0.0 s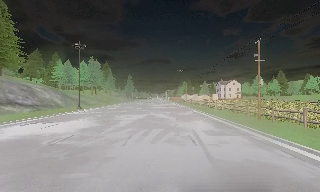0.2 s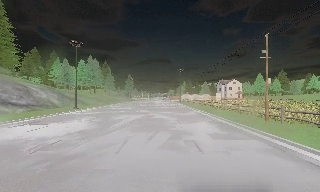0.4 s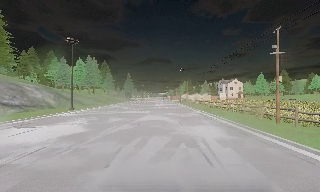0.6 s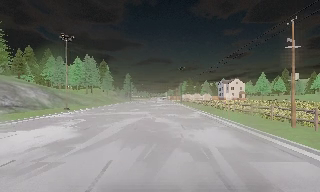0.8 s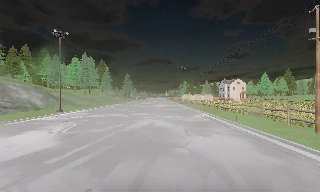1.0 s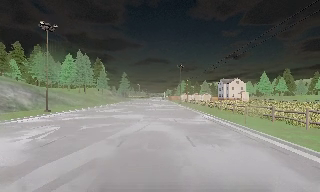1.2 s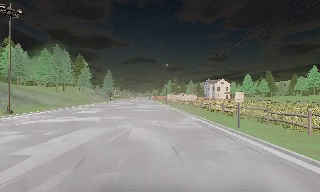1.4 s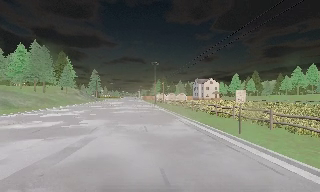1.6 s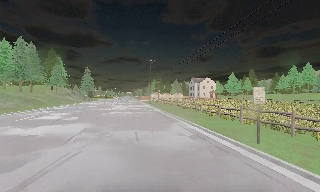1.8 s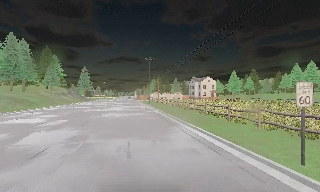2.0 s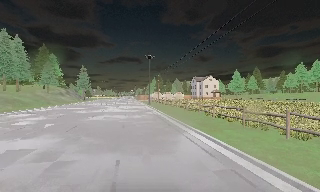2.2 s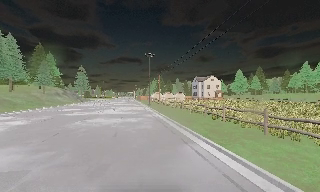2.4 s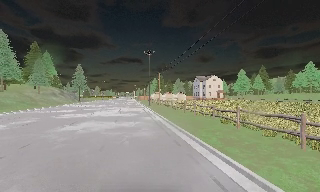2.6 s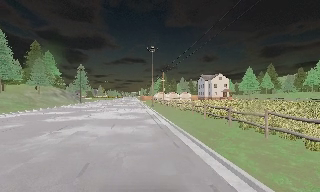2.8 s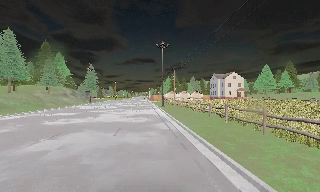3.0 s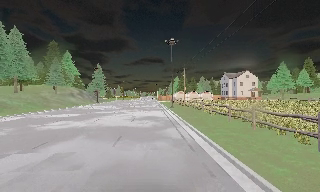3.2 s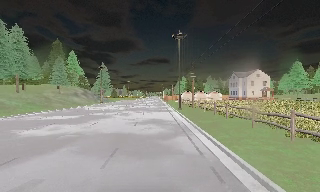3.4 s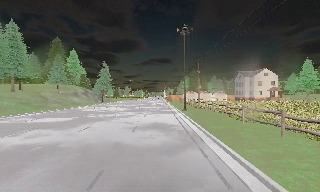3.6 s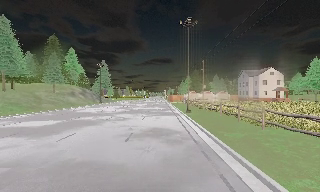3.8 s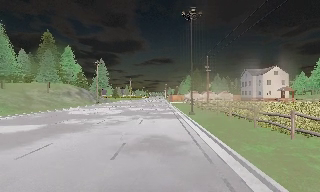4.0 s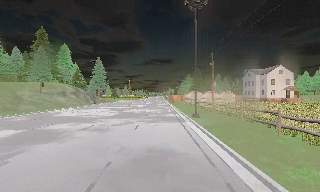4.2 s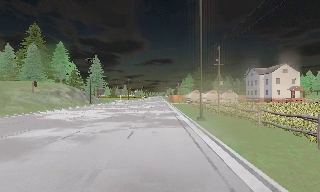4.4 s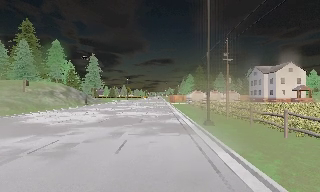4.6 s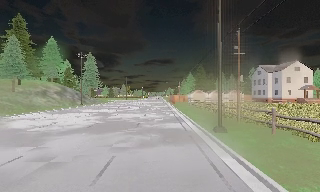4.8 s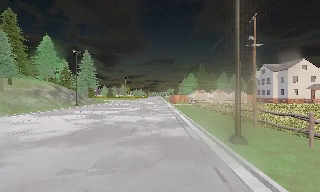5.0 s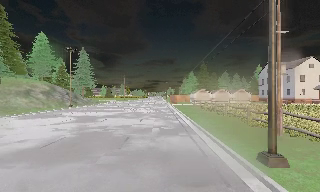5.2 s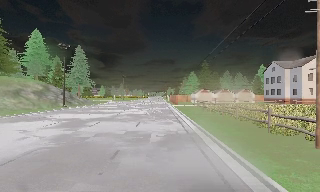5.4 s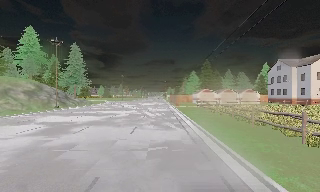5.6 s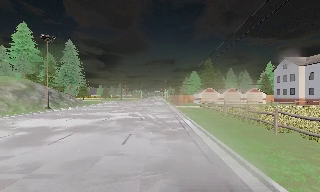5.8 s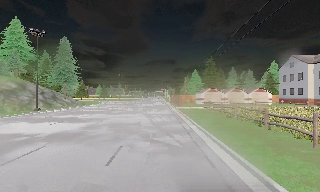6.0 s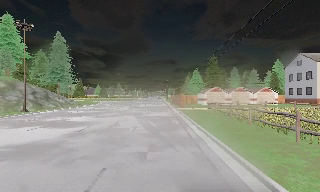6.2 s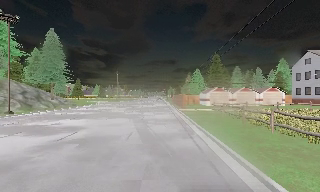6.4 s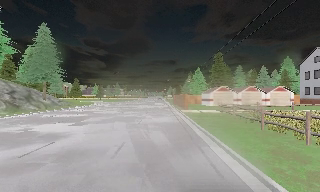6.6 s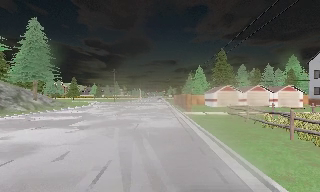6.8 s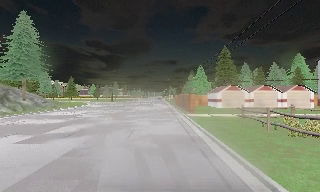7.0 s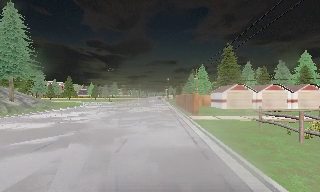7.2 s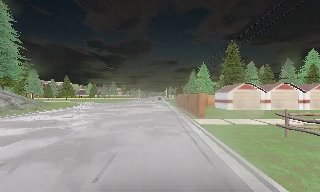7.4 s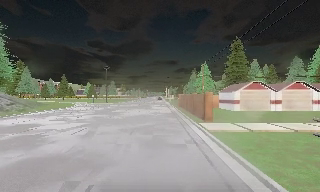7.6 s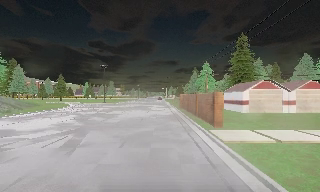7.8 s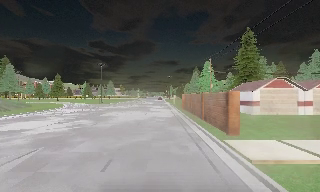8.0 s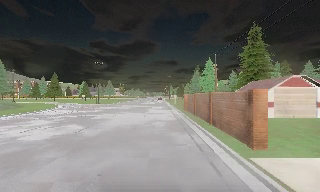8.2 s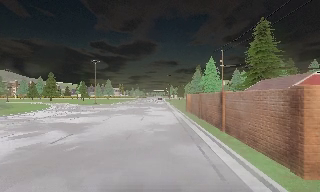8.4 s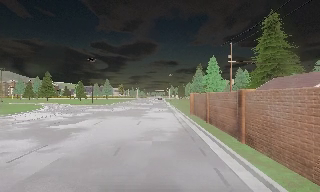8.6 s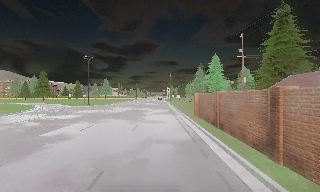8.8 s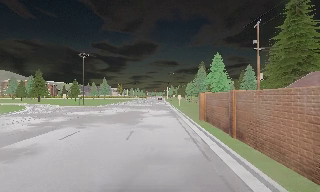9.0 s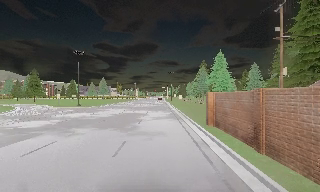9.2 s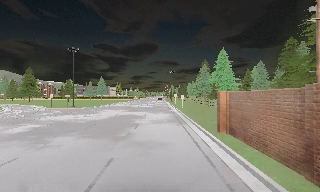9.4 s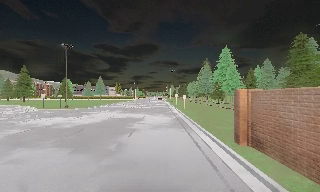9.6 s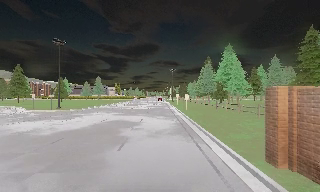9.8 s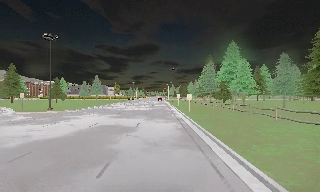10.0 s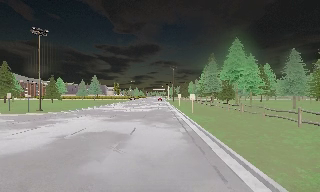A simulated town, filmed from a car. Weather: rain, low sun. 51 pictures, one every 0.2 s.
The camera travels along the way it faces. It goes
forward.
0.0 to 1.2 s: The camera travels forward, about 10 m, so what stands in front looms larger. It gains speed.
1.2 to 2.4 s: The camera travels forward, about 13 m, so what stands in front looms larger.
2.4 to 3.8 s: The scene slides to the right, as the camera pans about 10 degrees to its left. It travels forward, about 16 m, so what stands in front looms larger.
3.8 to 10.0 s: The camera travels forward, about 70 m, so what stands in front looms larger.
The film runs forward here.
